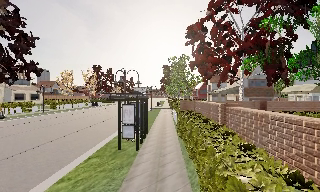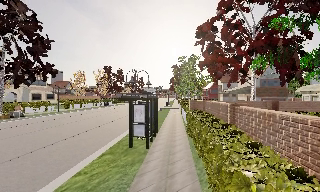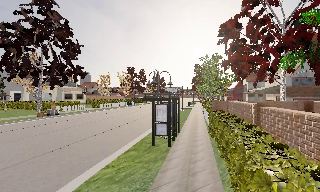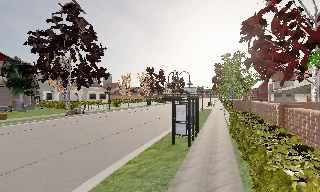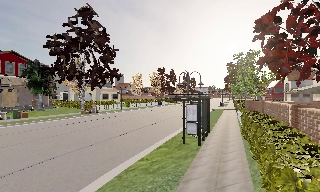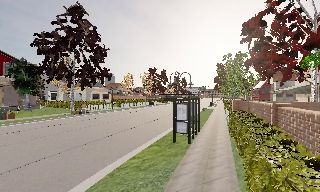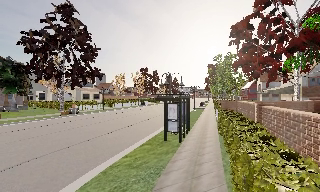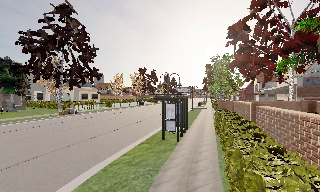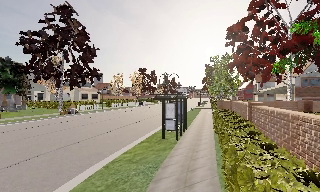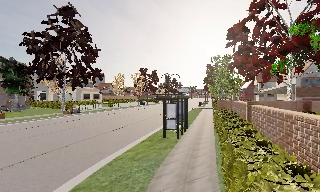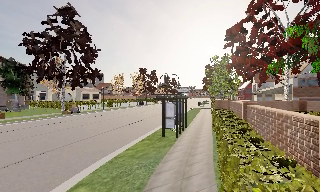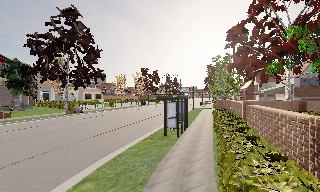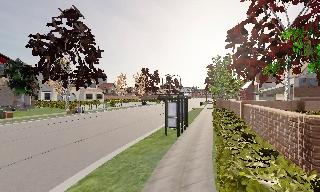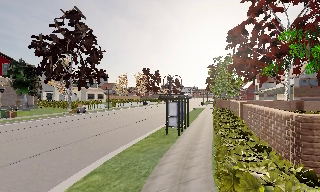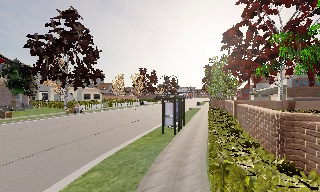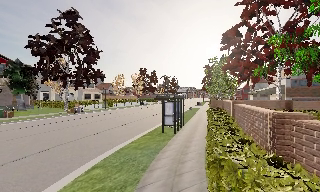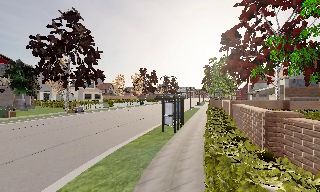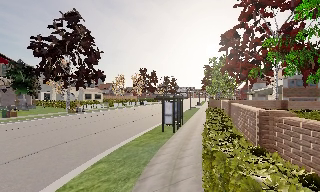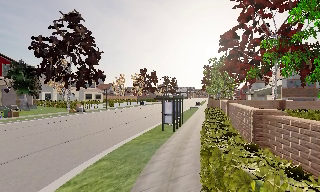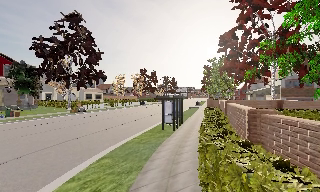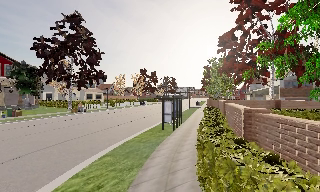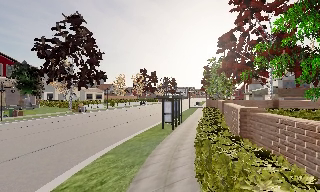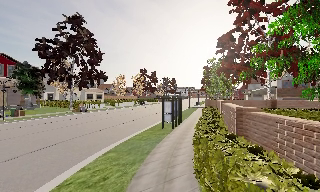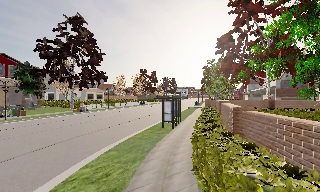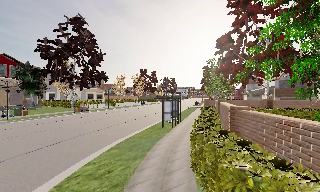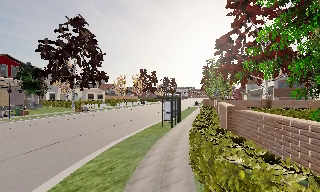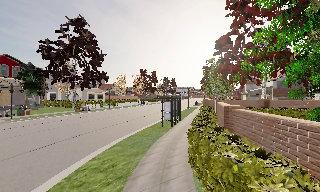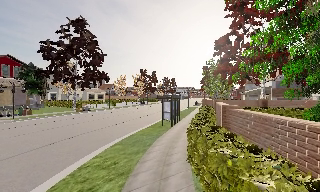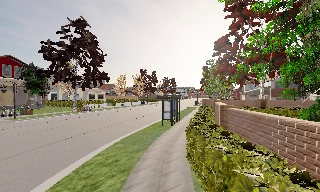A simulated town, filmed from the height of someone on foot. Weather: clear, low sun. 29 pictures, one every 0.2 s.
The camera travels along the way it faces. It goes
backward.
0.0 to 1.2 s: The camera swings to its left by about 15 degrees, and the scene slides to the right. It travels backward, about 1.5 m, so what stands in front gets smaller.
1.2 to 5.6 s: The camera travels backward, about 5 m, so what stands in front gets smaller.
The film runs backward here.
